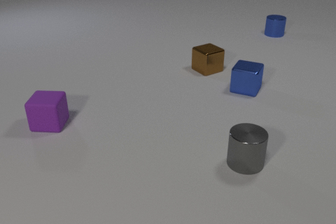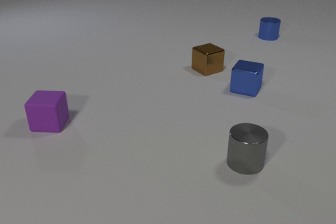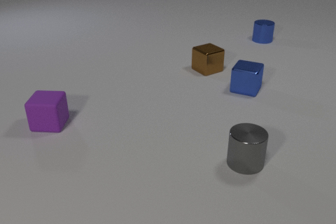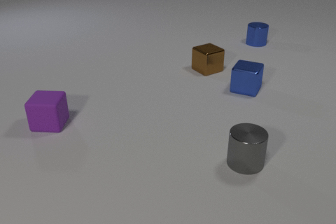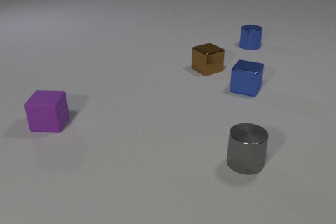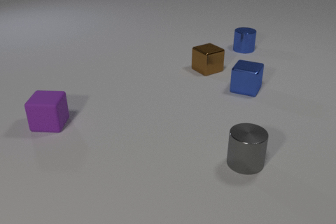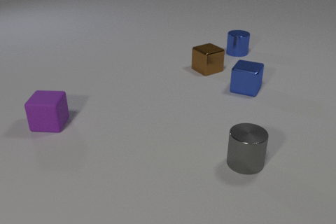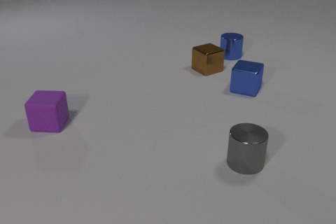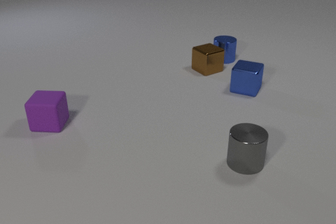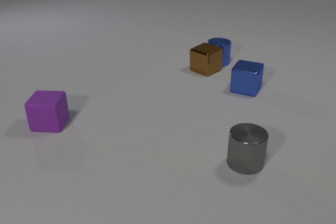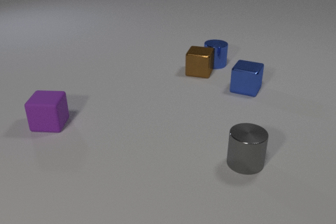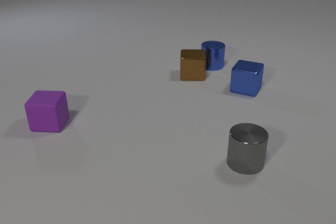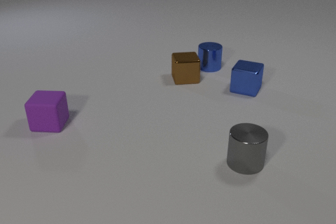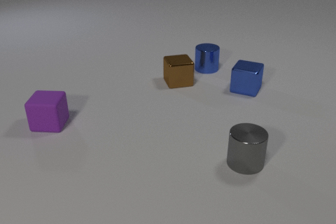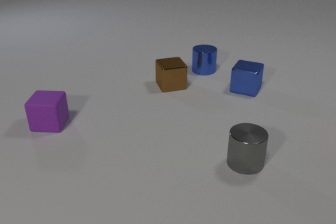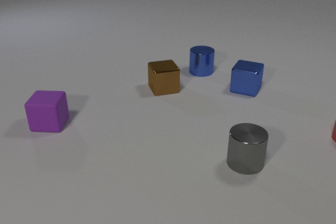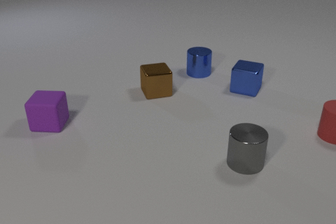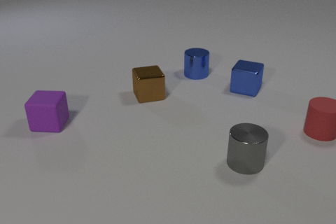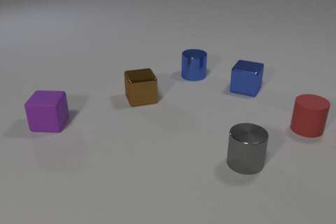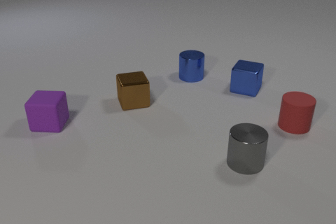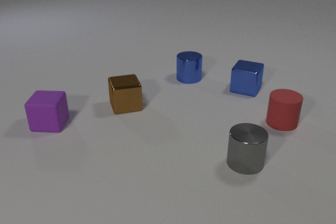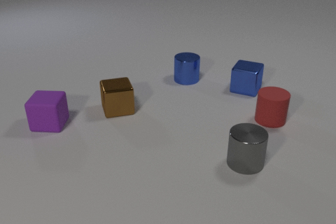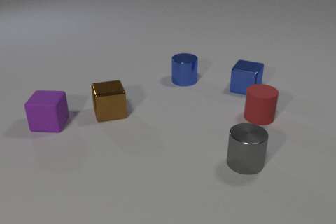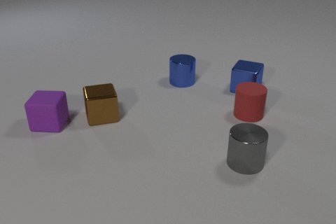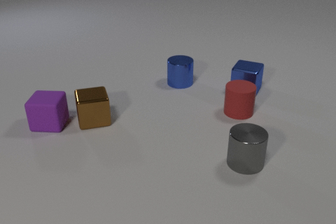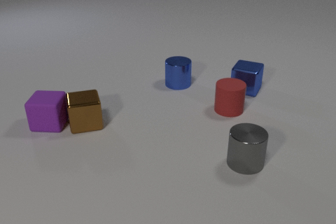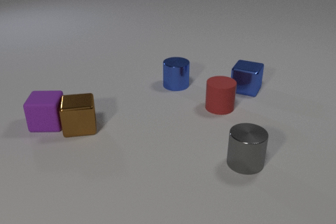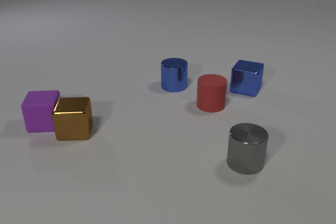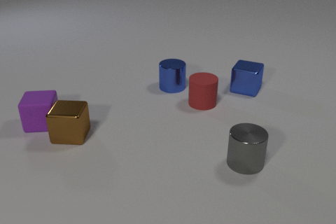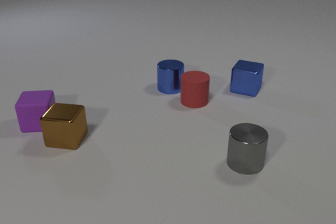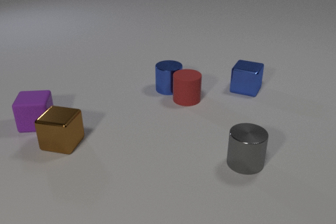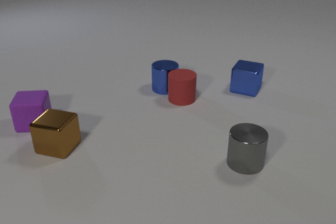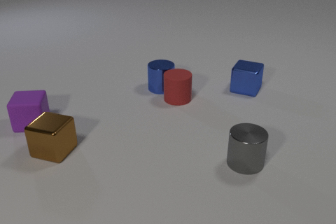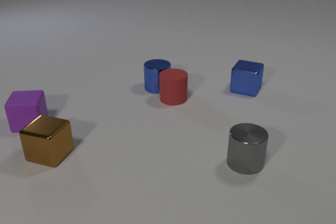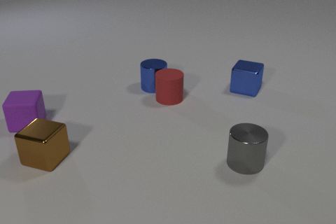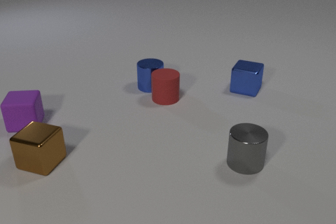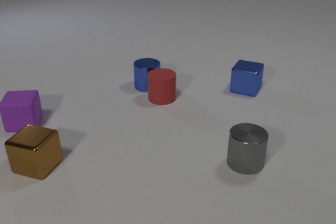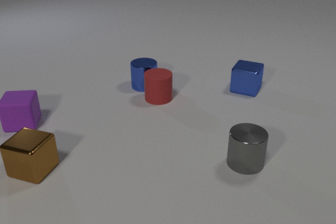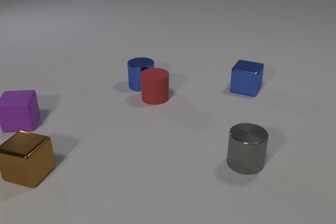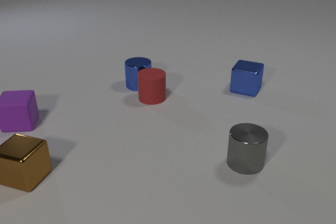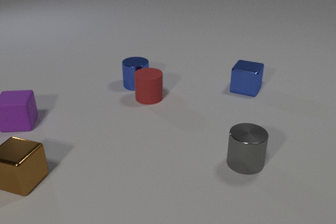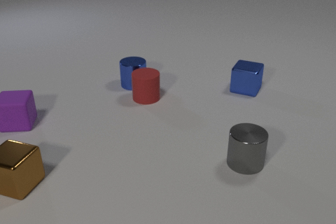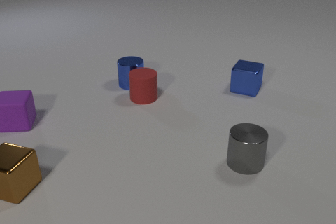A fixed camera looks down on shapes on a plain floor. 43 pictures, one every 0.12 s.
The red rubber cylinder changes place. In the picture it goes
to the left.
0.00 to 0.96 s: The blue metal cylinder slides toward the camera and to the left.
0.96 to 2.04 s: The blue metal cylinder slides toward the camera and to the left. The brown metal cube slides toward the camera and to the left, spins so that its near face slides to the right, counterclockwise seen from above. The red rubber cylinder comes in at the right edge, slides to the left. The blue metal cylinder and the brown metal cube collide.
2.04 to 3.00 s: The blue metal cylinder slides toward the camera and to the left. The brown metal cube slides to the left and toward the camera. The red rubber cylinder slides to the left. The brown metal cube and the purple rubber cube collide.
3.00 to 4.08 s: The blue metal cylinder slides to the left. The brown metal cube slides toward the camera and to the left, spins clockwise seen from above by about 30 degrees, its near face sliding to the left. The red rubber cylinder slides to the left. The purple rubber cube slides to the left. The blue metal cylinder and the red rubber cylinder collide.
4.08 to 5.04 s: The blue metal cylinder slides to the left. The brown metal cube slides toward the camera and to the left. The red rubber cylinder slides to the left. The purple rubber cube slides to the left.
What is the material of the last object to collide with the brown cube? rubber.
What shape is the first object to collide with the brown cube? cylinder.
What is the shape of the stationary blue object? cube.
